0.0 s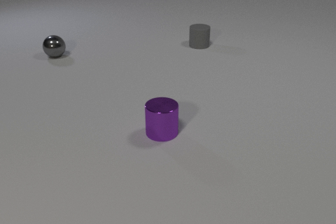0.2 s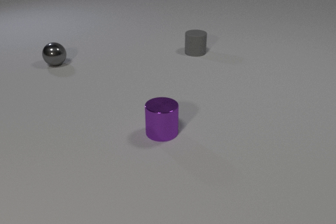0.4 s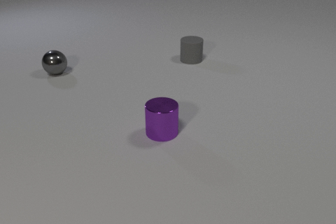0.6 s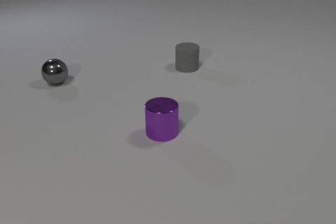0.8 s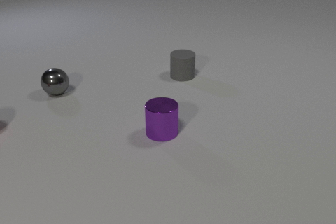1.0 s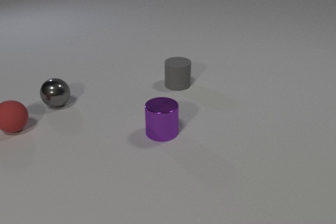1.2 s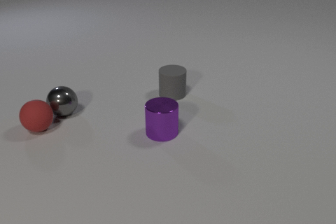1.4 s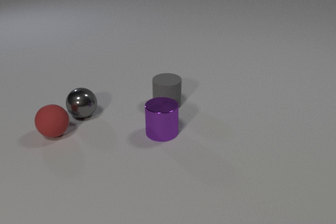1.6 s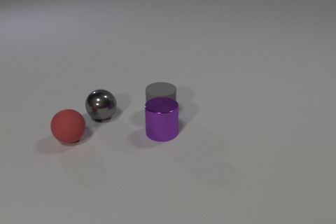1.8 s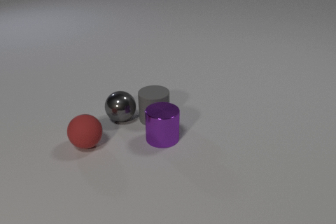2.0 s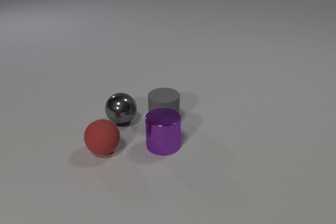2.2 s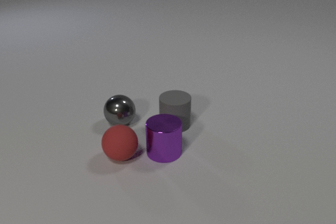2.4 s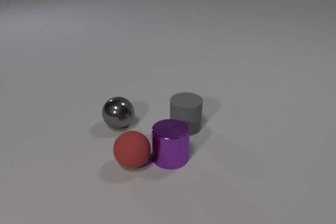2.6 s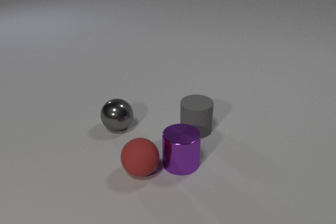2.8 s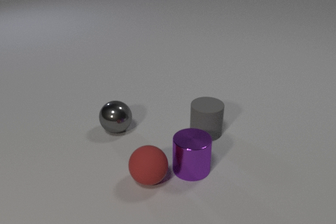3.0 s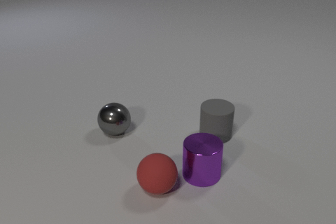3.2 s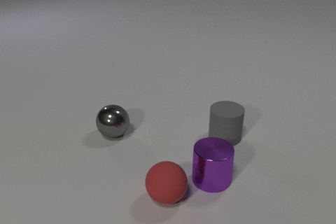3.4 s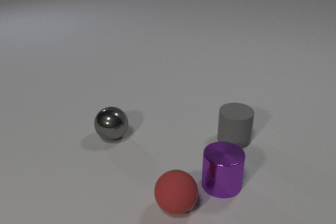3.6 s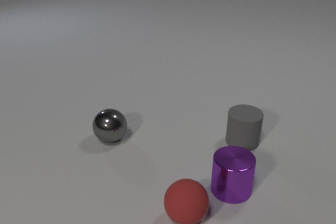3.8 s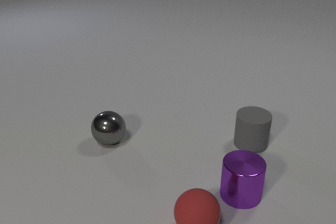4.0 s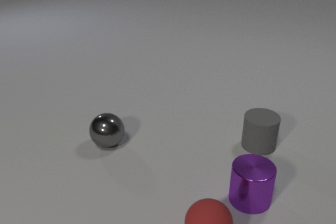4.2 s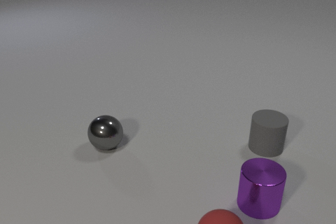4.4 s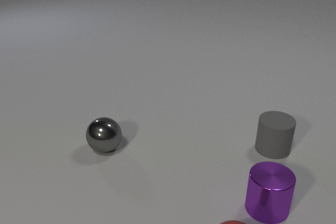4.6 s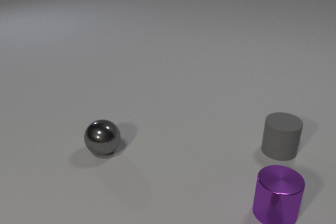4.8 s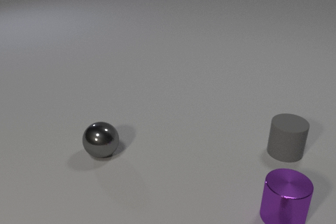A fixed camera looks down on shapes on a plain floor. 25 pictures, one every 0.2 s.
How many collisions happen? 4.
What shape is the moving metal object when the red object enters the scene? sphere.
Are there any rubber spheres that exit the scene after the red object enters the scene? yes.
0.0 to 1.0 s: The gray metal sphere rolls toward the camera. The red rubber sphere comes in at the left edge, rolls to the right. The gray rubber cylinder slides toward the camera.
1.0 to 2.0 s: The gray metal sphere rolls to the right and toward the camera. The red rubber sphere rolls to the right and toward the camera. The purple metal cylinder slides toward the camera. The gray rubber cylinder slides toward the camera. The gray metal sphere and the red rubber sphere collide. The purple metal cylinder and the gray rubber cylinder collide. The gray metal sphere and the gray rubber cylinder collide.
2.0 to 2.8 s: The gray metal sphere rolls toward the camera. The red rubber sphere rolls toward the camera and to the right. The purple metal cylinder slides toward the camera and to the right. The gray rubber cylinder slides to the right and toward the camera. The red rubber sphere and the purple metal cylinder collide.
2.8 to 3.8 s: The gray metal sphere rolls toward the camera. The red rubber sphere rolls toward the camera and to the right. The purple metal cylinder slides to the right and toward the camera. The gray rubber cylinder slides to the right.
3.8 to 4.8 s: The gray metal sphere rolls toward the camera. The red rubber sphere rolls toward the camera and to the right, leaves at the bottom edge. The purple metal cylinder slides to the right and toward the camera. The gray rubber cylinder slides to the right.
